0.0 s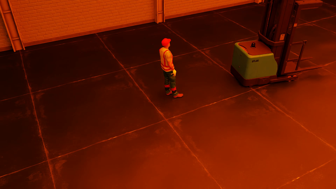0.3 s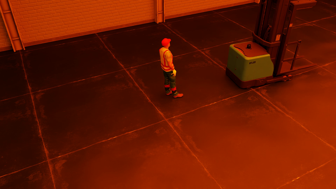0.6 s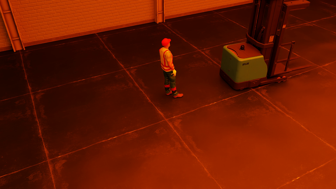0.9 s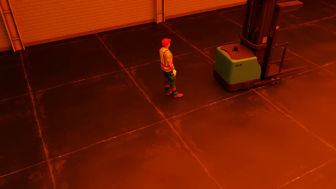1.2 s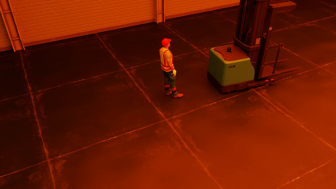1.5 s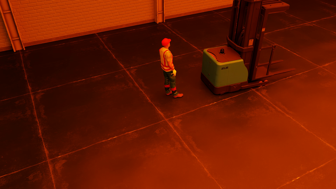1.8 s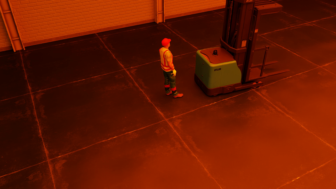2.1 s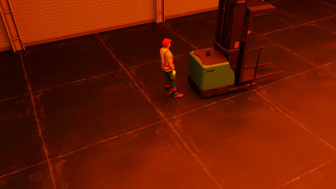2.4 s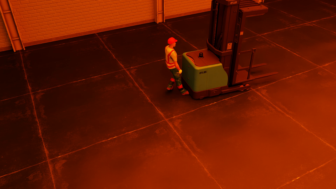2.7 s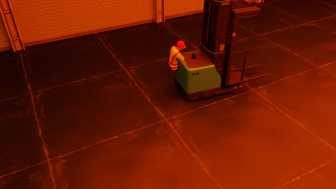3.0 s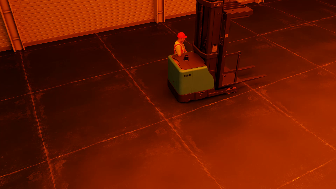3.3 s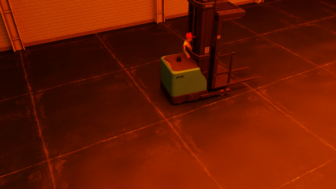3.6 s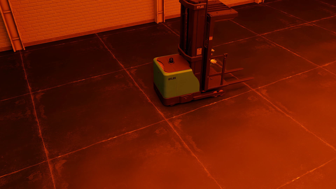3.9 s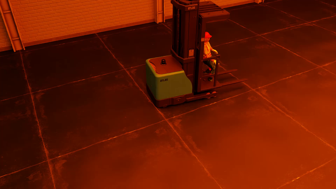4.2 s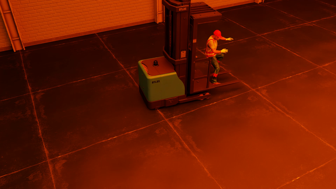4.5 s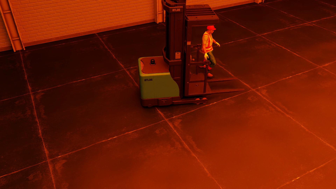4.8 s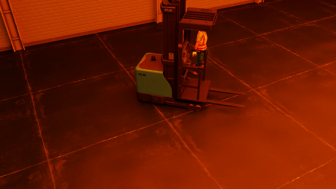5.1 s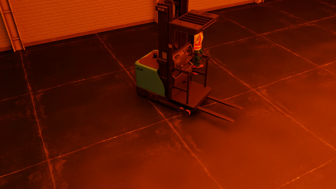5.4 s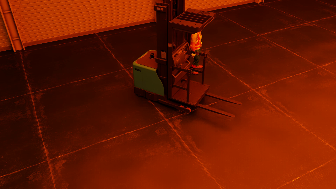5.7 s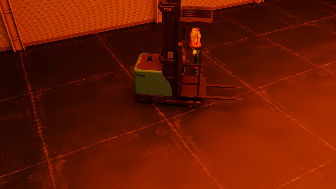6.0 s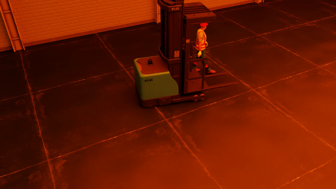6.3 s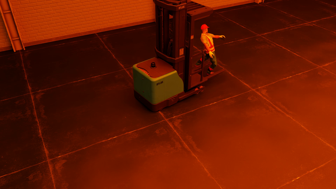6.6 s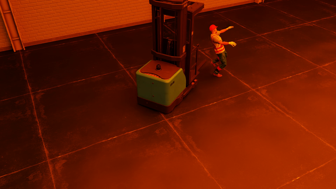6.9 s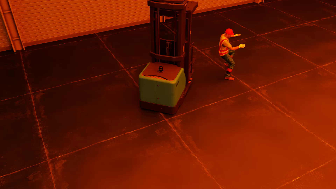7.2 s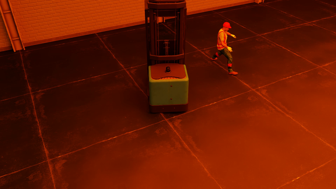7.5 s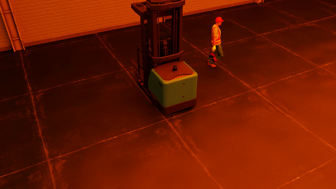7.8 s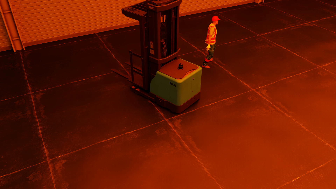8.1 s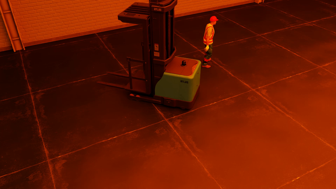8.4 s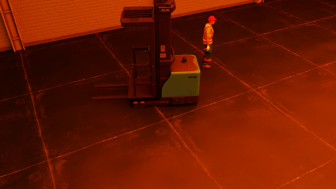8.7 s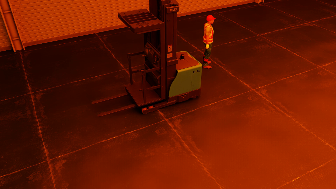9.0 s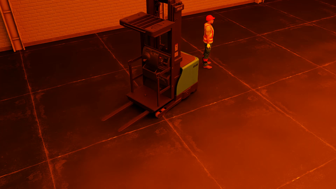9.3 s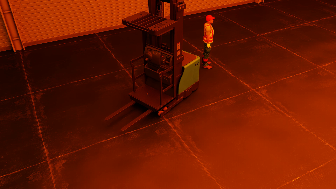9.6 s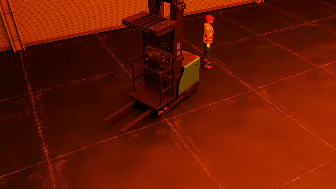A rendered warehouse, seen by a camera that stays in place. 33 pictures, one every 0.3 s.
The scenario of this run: Near miss between a forklift and a person.
